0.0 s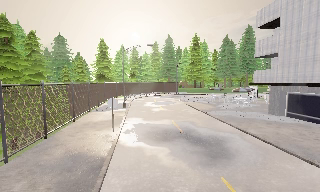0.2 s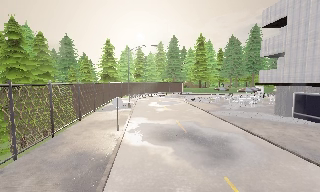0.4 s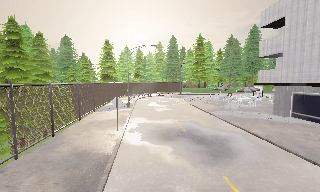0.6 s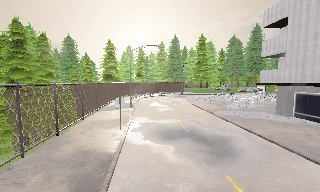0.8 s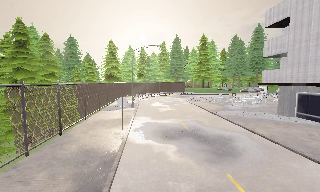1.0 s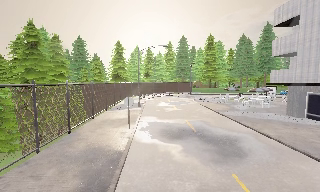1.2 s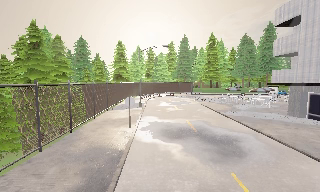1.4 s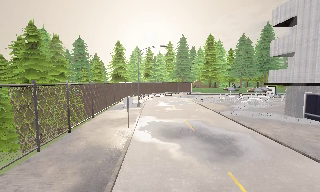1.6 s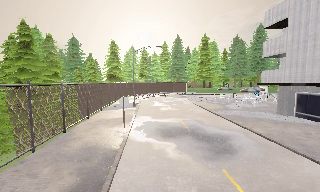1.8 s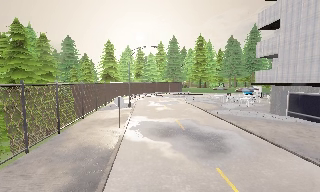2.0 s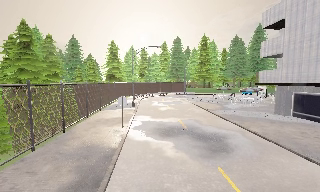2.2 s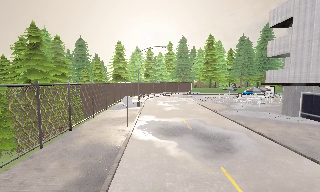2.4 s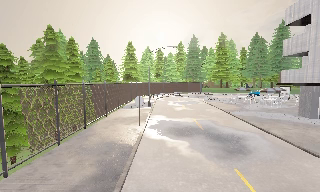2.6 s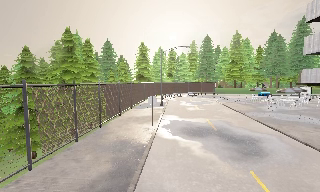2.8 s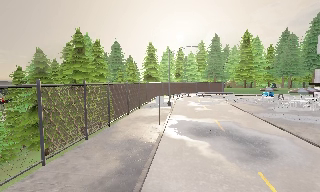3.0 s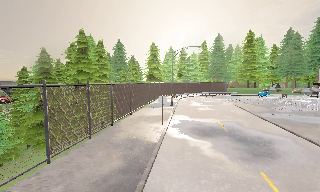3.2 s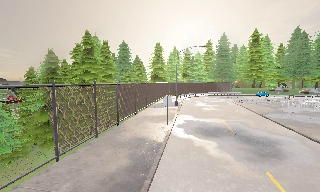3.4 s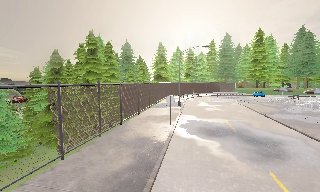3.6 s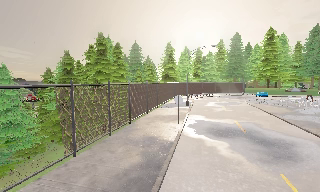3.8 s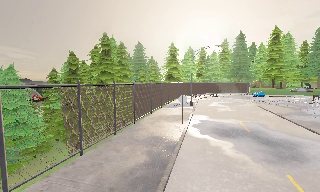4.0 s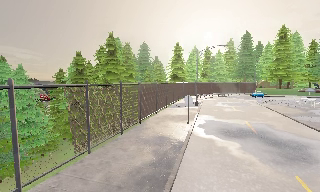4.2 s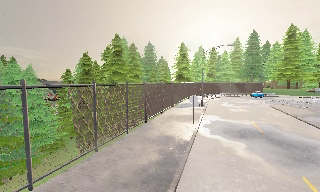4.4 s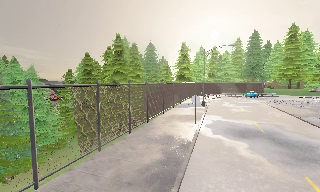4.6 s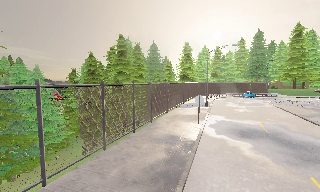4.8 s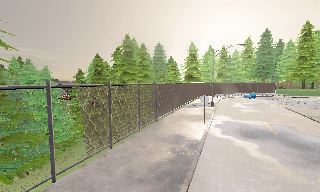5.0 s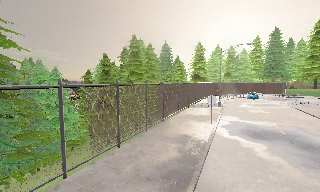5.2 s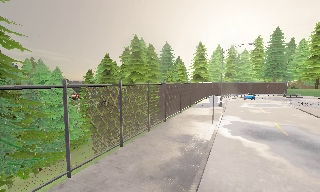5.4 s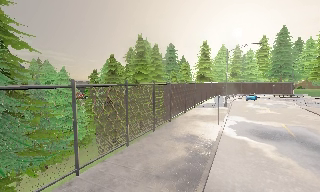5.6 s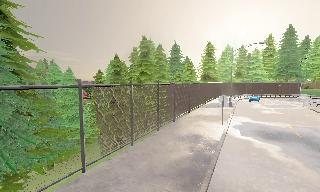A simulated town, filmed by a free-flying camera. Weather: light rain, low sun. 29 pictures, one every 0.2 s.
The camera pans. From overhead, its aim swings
counterclockwise.
The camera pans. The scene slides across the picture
to the right.
0.0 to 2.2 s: The camera travels backward, about 1 m, so what stands in front gets smaller.
2.2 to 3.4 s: The camera swings to its left by about 15 degrees, and the scene slides to the right.
3.4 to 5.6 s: The camera swings to its left by about 15 degrees, and the scene slides to the right. It travels backward and to its left, about 1 m, so what stands in front gets smaller.
The film runs forward here.
